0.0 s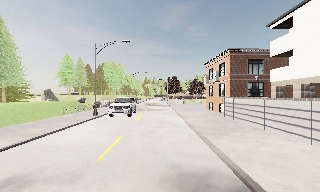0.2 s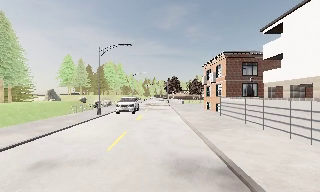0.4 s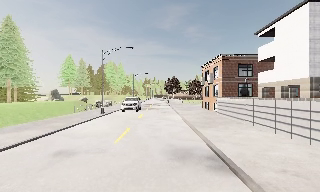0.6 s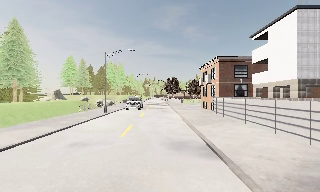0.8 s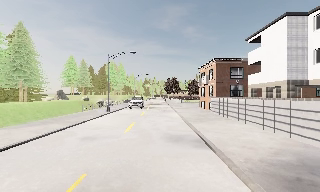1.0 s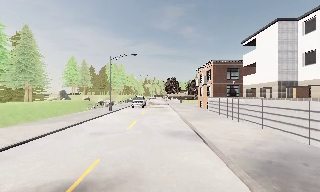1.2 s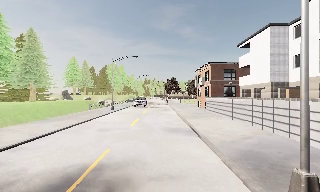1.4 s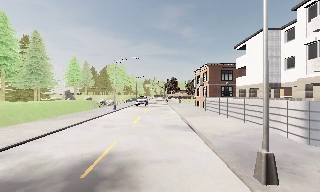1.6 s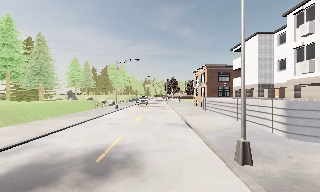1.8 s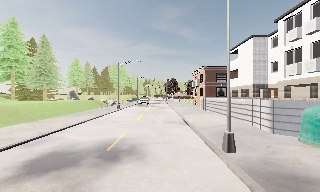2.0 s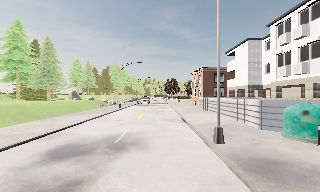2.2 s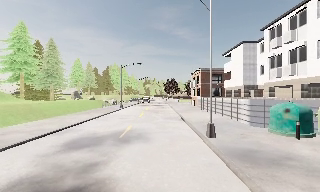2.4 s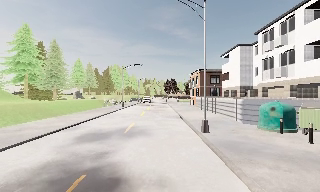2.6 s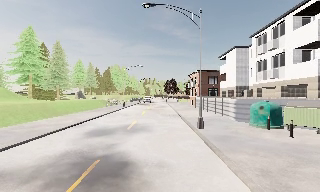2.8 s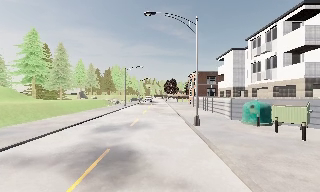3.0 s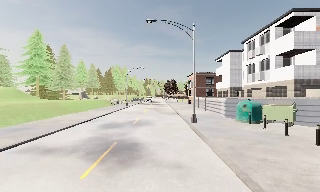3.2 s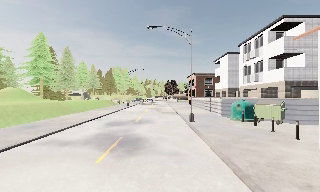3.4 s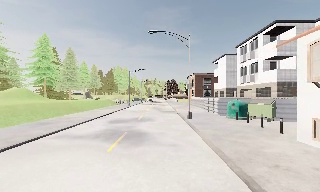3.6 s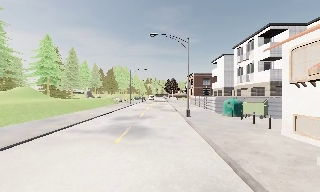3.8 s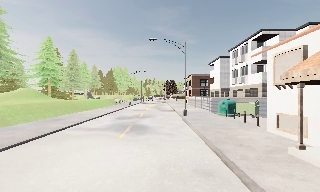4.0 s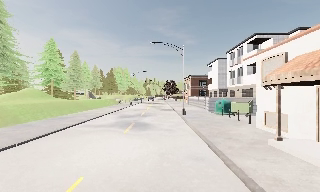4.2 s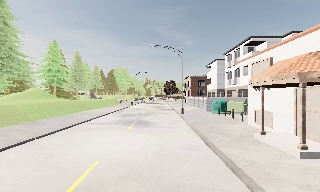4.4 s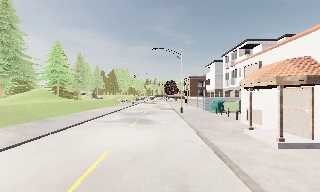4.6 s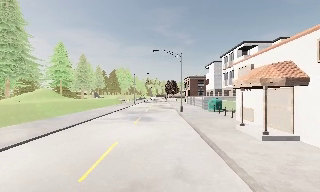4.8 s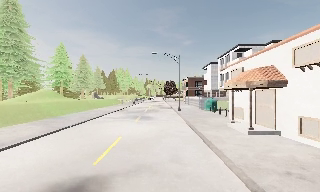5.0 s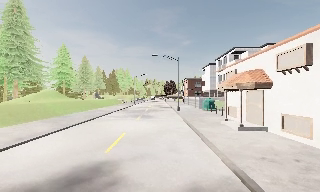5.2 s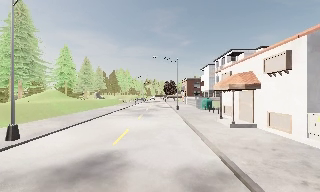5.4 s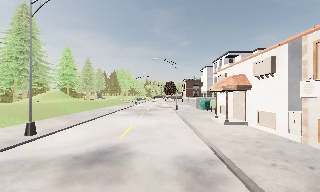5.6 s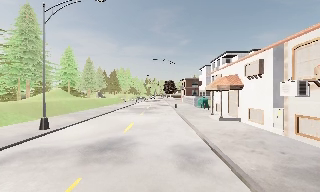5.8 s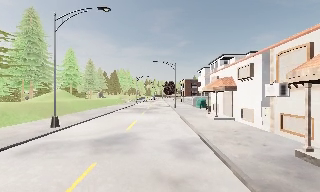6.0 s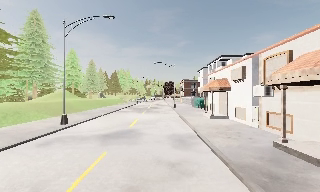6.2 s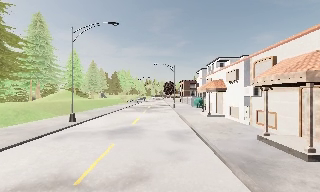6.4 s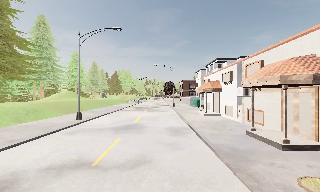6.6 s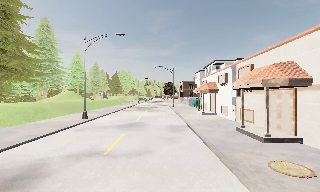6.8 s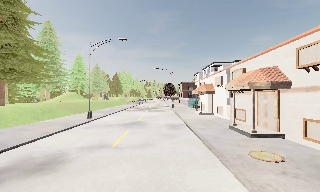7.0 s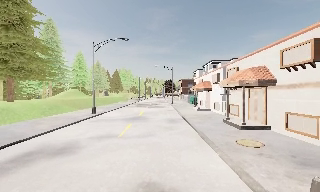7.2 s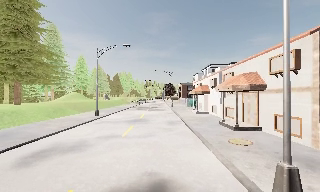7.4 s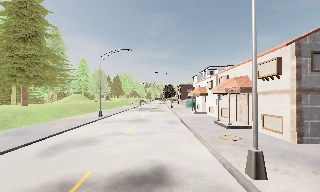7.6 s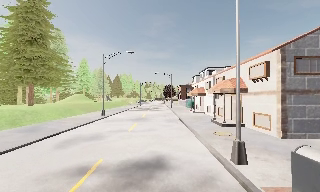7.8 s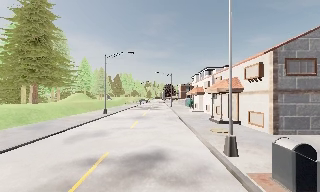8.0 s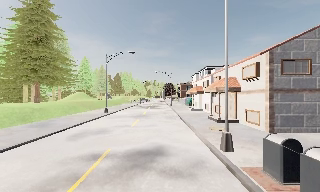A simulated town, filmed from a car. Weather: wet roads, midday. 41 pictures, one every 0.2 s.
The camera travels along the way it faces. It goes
backward.
0.0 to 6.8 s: The camera travels backward, about 35 m, so what stands in front gets smaller.
6.8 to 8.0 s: The camera travels backward, about 4.5 m, so what stands in front gets smaller. It loses speed.
The film runs backward here.
